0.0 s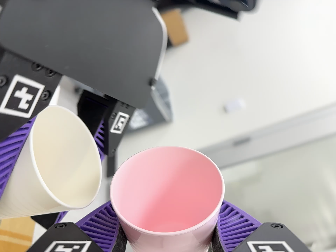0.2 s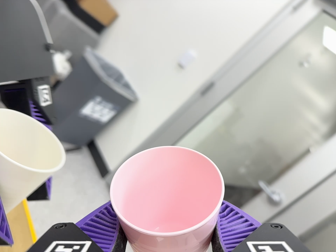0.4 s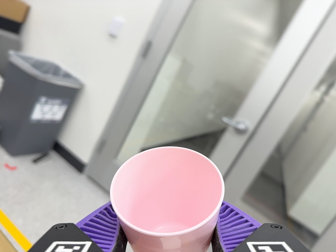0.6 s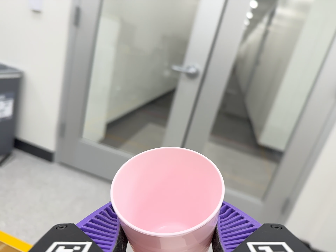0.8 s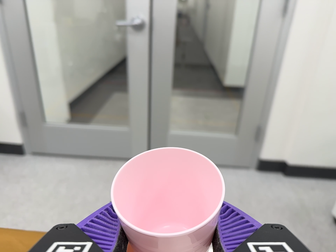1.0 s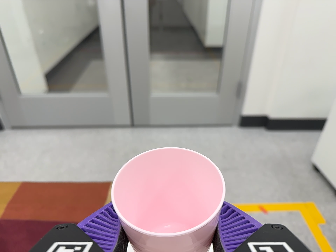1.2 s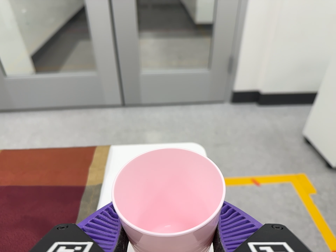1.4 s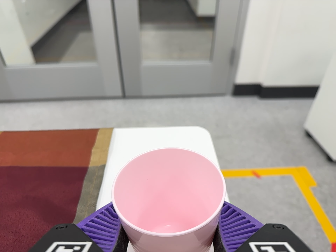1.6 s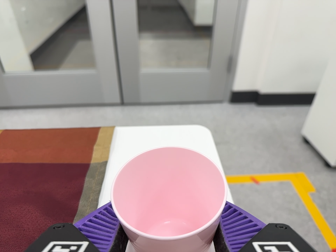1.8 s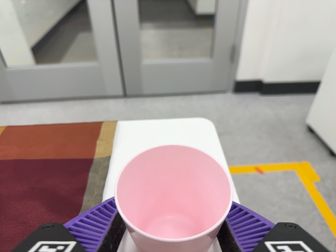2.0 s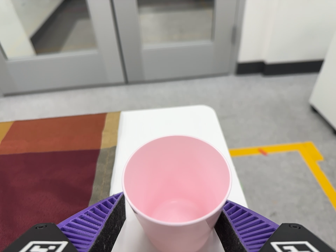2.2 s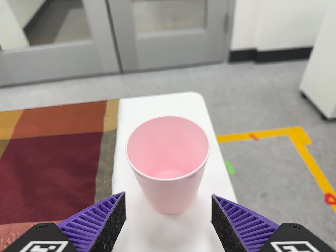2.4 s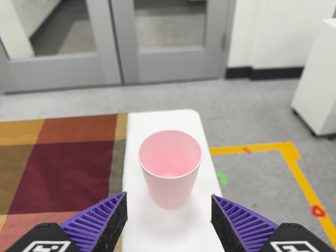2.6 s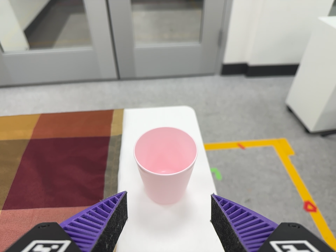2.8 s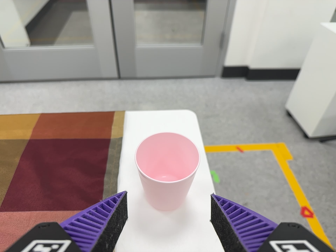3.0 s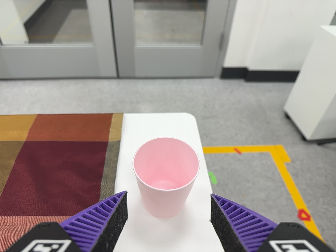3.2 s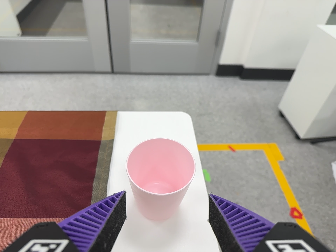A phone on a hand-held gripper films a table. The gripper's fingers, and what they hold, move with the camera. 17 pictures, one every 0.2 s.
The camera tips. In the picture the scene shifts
upward.
The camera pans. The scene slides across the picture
to the left.
0.0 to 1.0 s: The scene slides to the left, as the camera pans about 30 degrees to its right. It travels to its right and toward the bottom of its view, about 32 cm, so close, fixed things drift to the left. Its aim tips toward the bottom of its view by about 35 degrees, and the scene shifts upward. It rolls about its line of sight by about 80 degrees, and the scene rotates counterclockwise.
1.0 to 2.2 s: The camera travels toward the bottom of its view, about 7 cm, so close, fixed things drift upward. Its aim tips toward the bottom of its view by about 10 degrees, and the scene shifts upward.
2.2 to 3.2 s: The camera travels backward, about 5 cm, so what stands in front gets smaller.
The film runs forward here.
